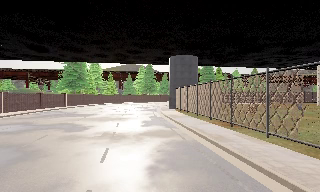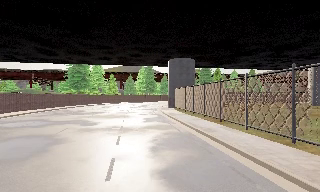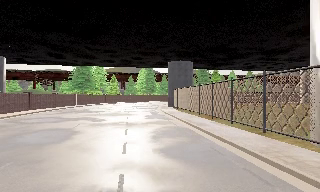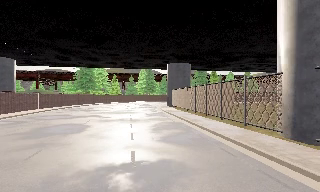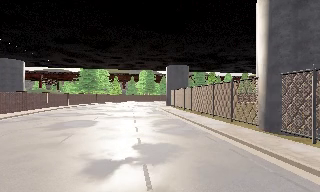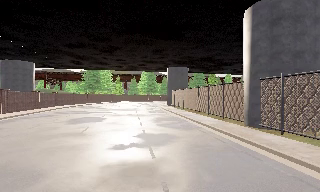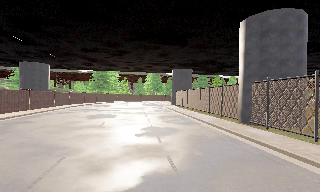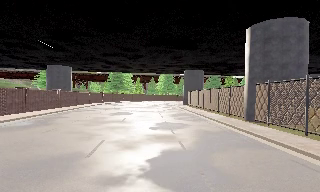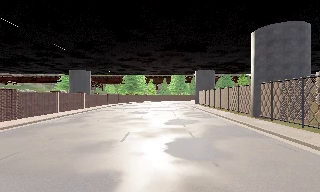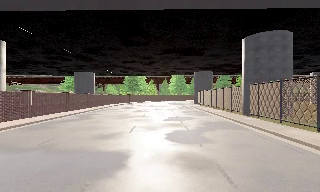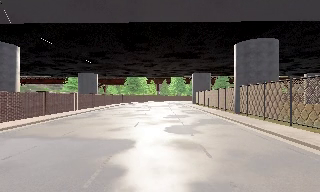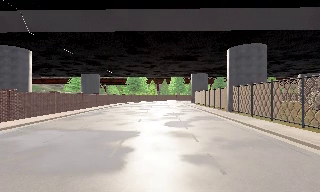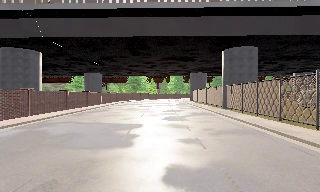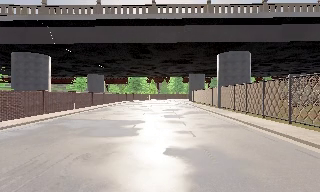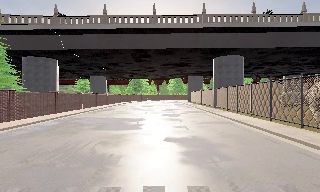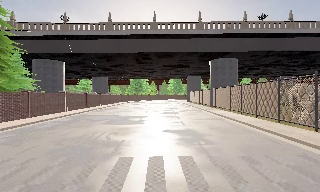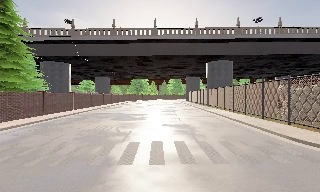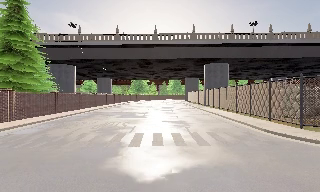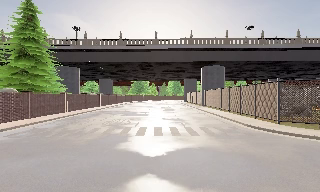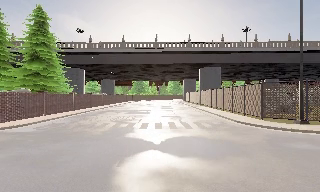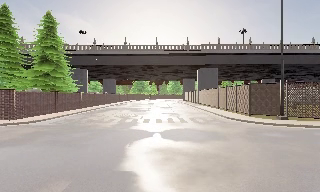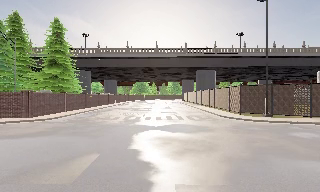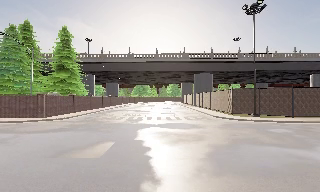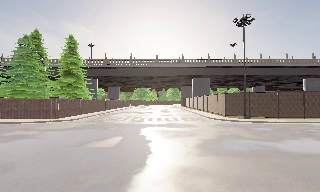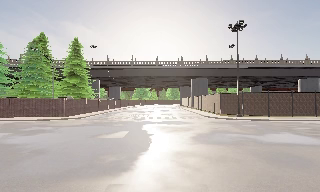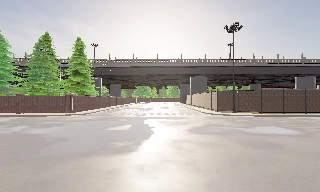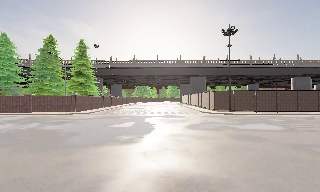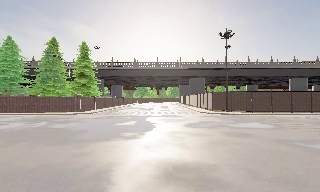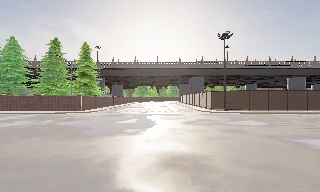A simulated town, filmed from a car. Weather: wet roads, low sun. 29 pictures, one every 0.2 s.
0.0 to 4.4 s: The scene slides to the right, as the camera pans about 10 degrees to its left. It travels backward, about 40 m, so what stands in front gets smaller.
4.4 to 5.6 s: The camera travels backward, about 8 m, so what stands in front gets smaller. It loses speed.
The film runs backward here.
